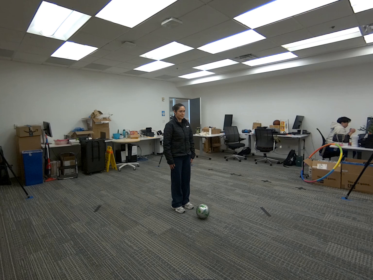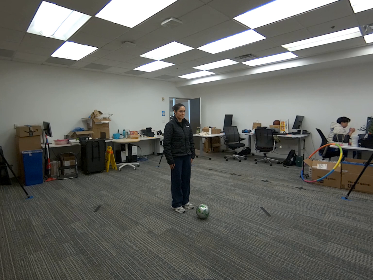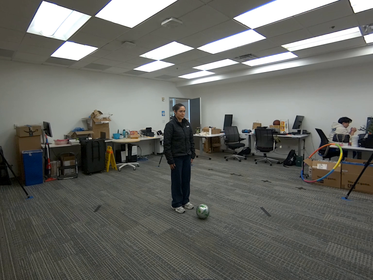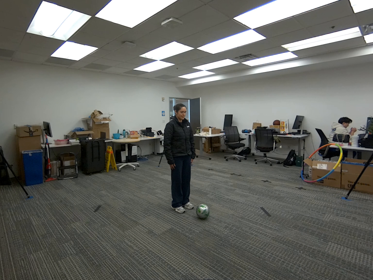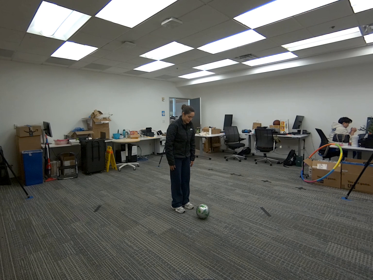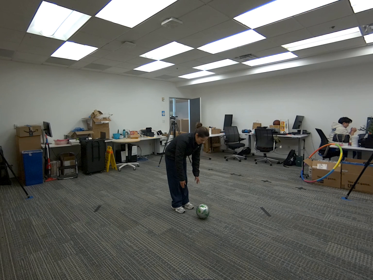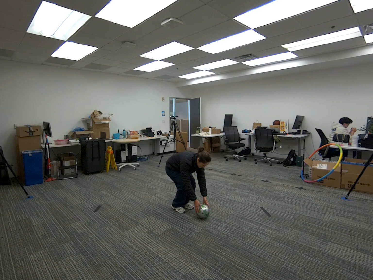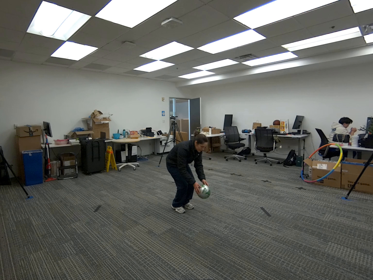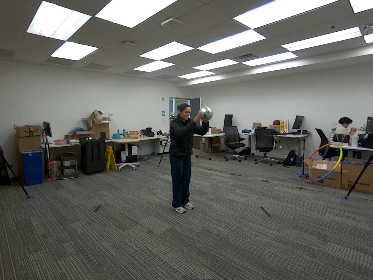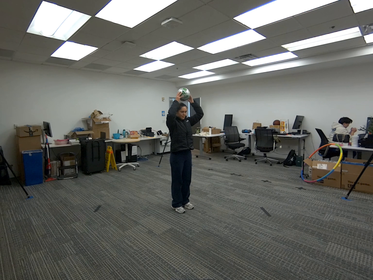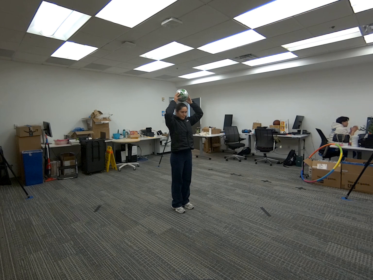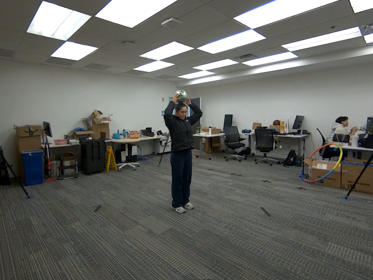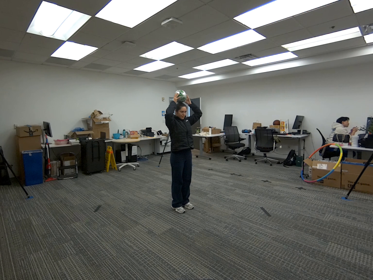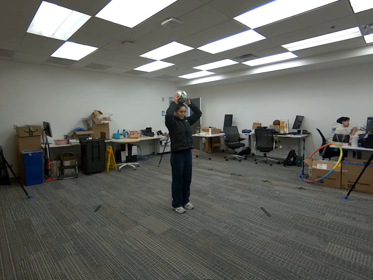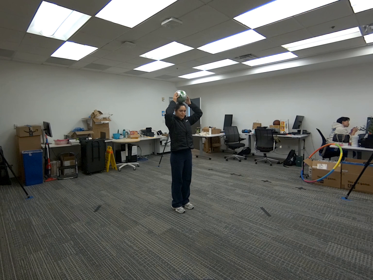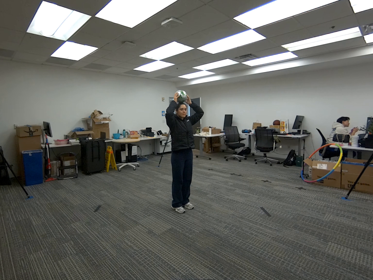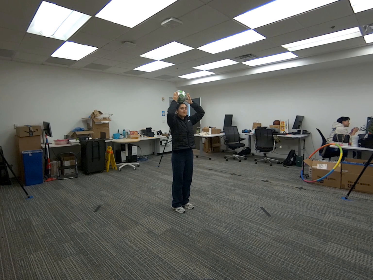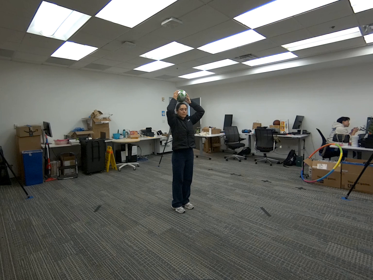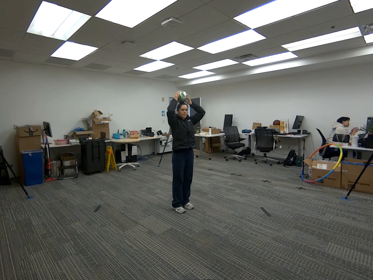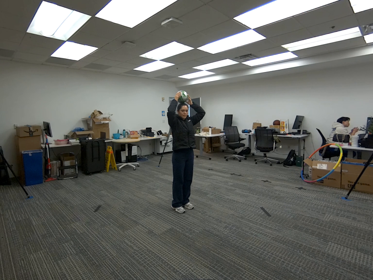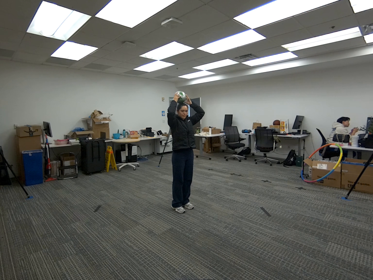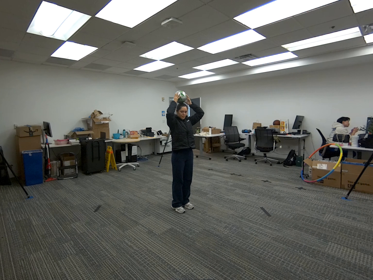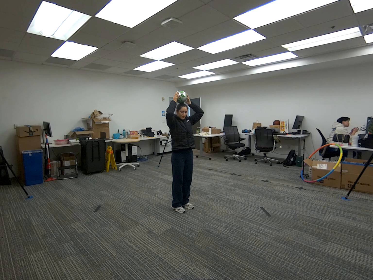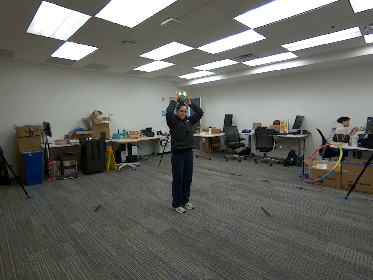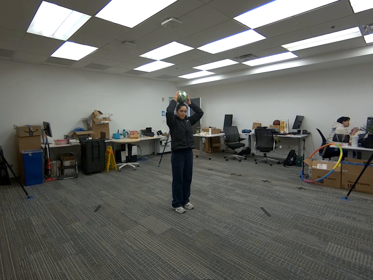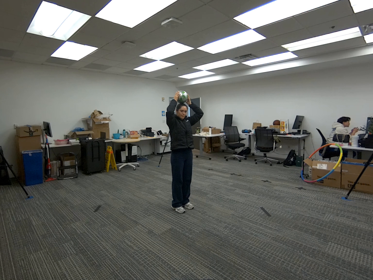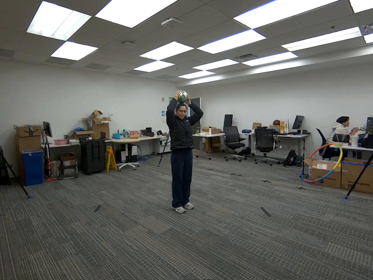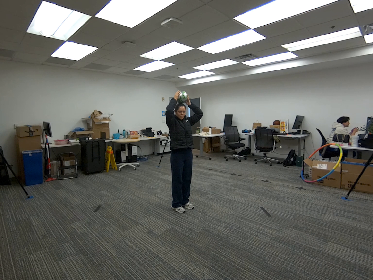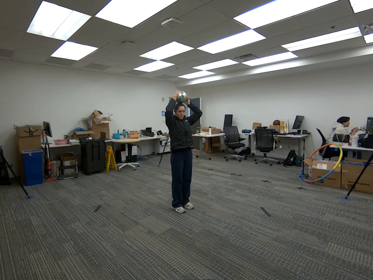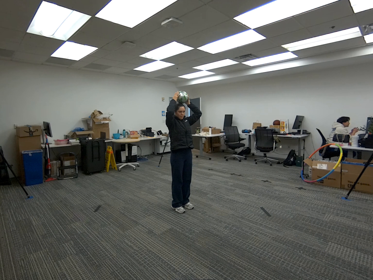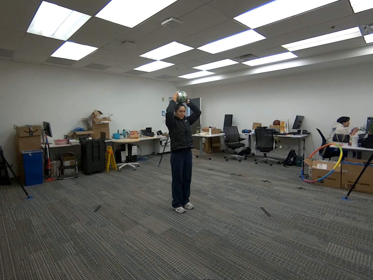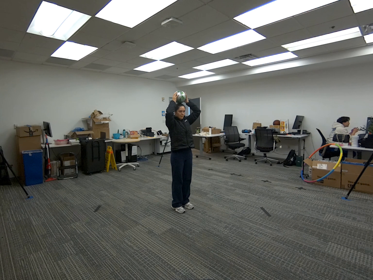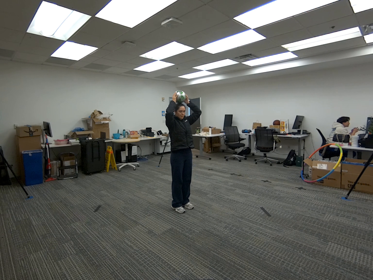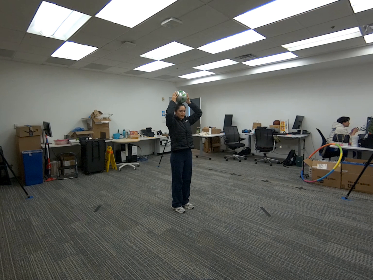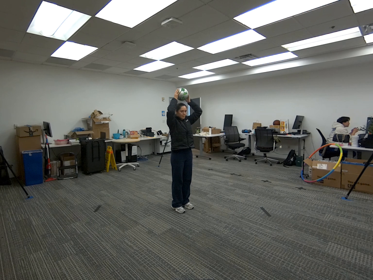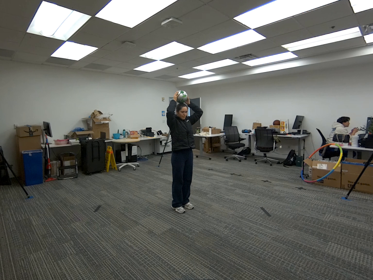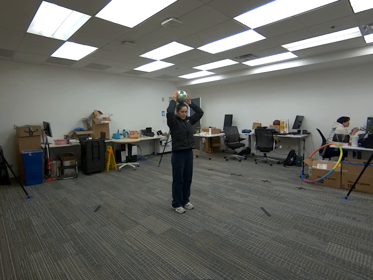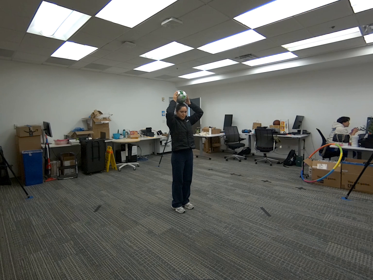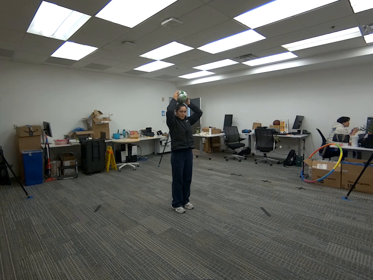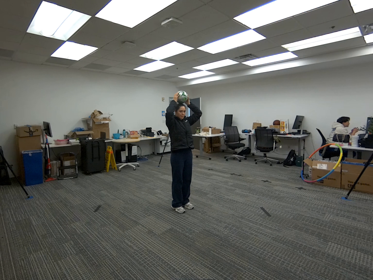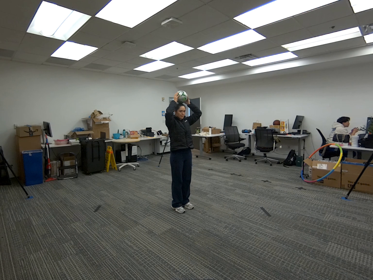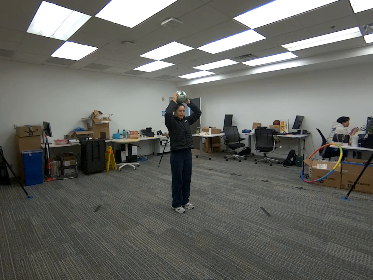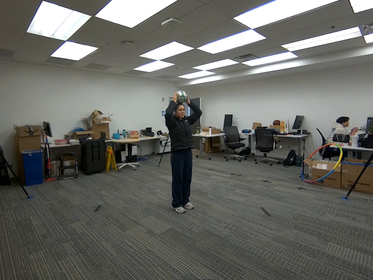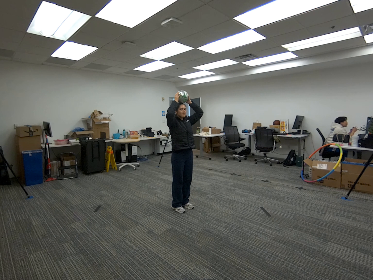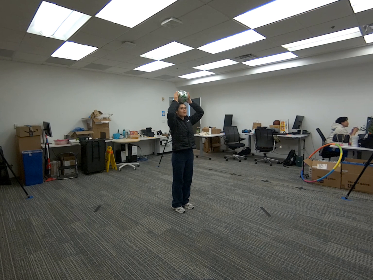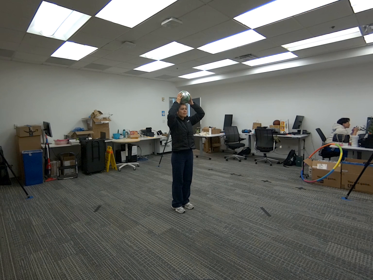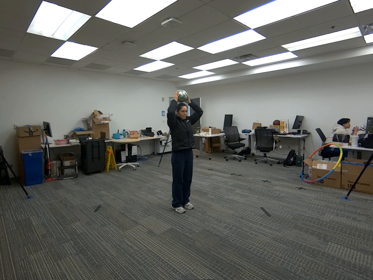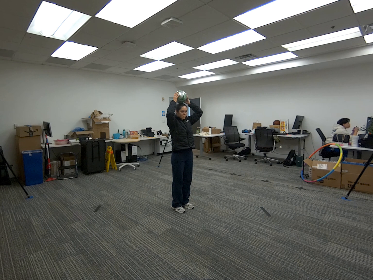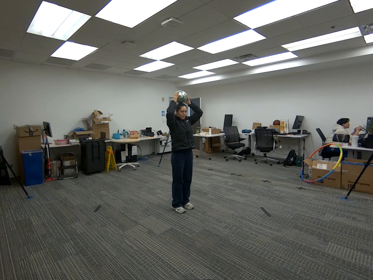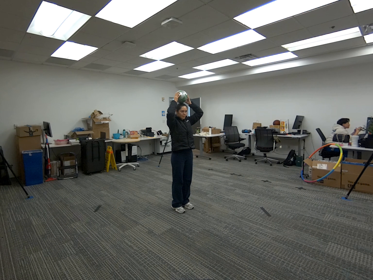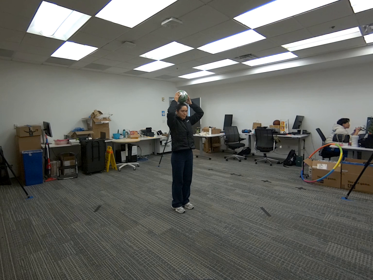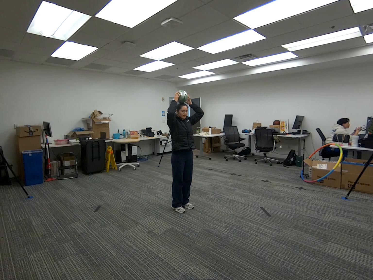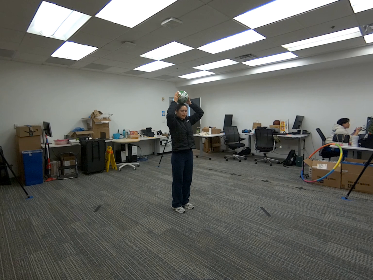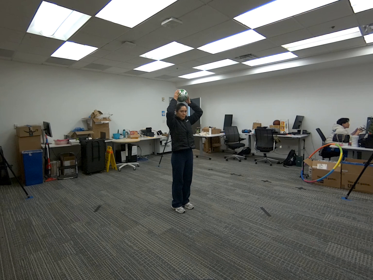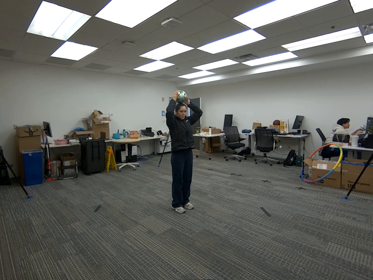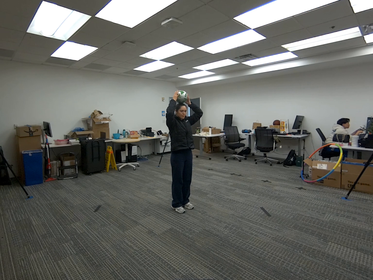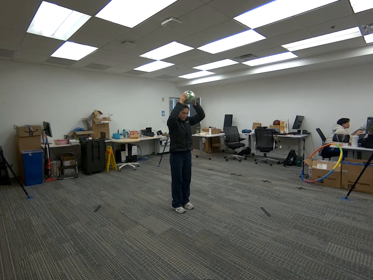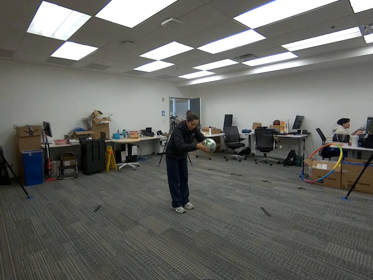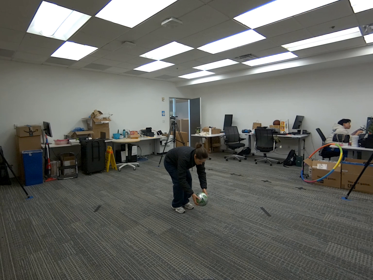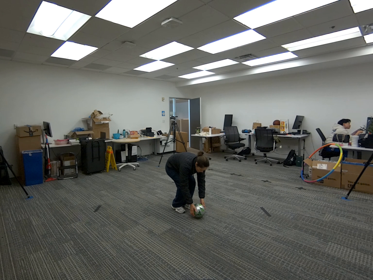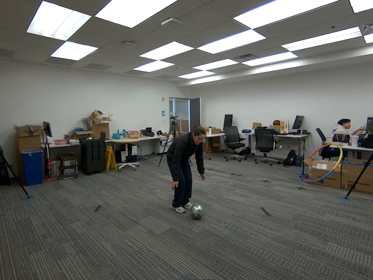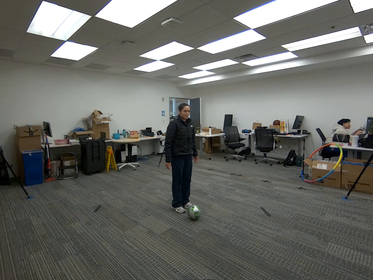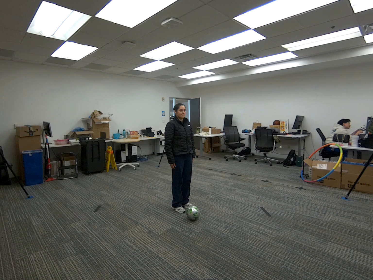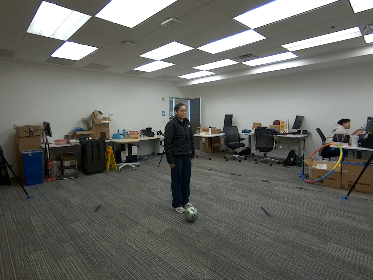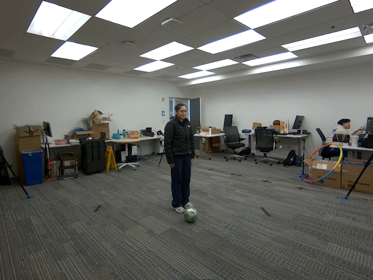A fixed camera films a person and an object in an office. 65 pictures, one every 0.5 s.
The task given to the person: Walk over to the soccer ball pick up the soccer ball with both hands and attempt to balance the soccer ball on your head.
